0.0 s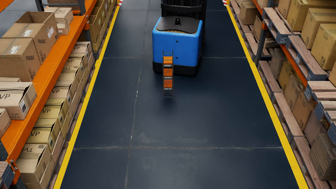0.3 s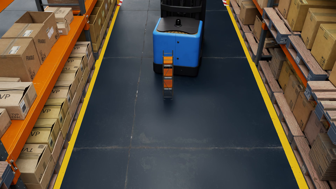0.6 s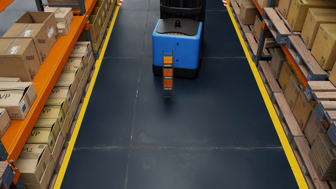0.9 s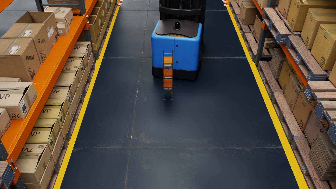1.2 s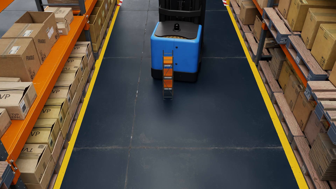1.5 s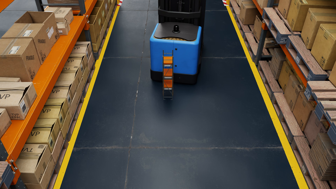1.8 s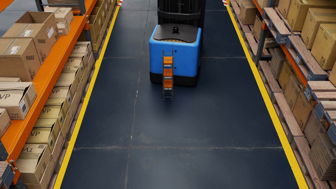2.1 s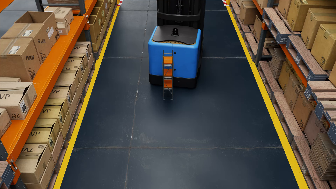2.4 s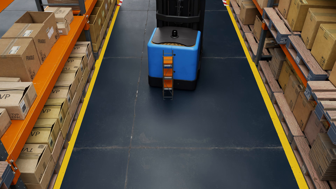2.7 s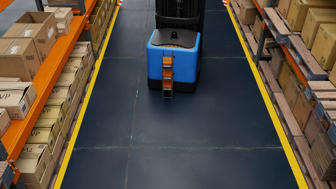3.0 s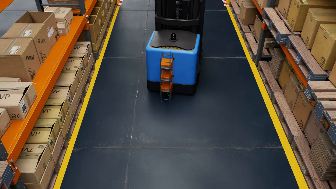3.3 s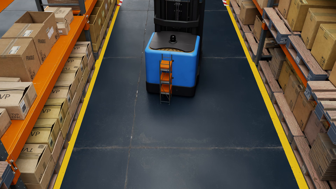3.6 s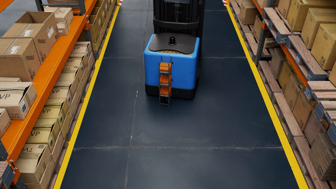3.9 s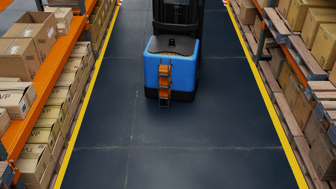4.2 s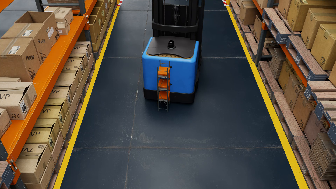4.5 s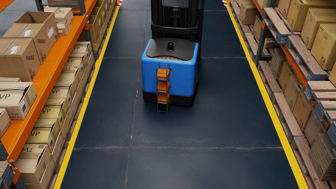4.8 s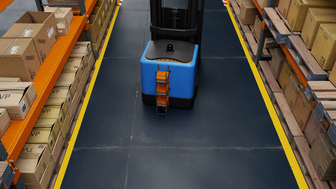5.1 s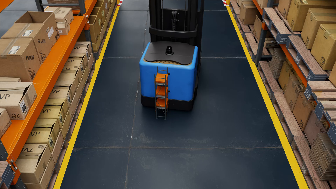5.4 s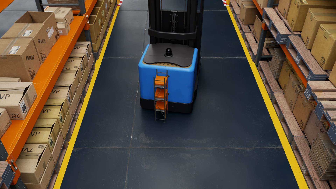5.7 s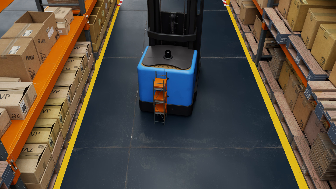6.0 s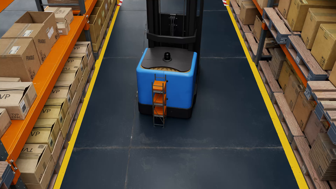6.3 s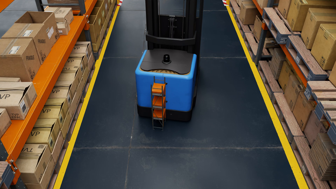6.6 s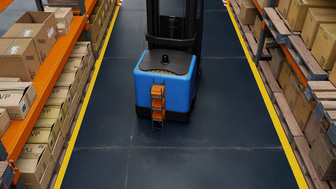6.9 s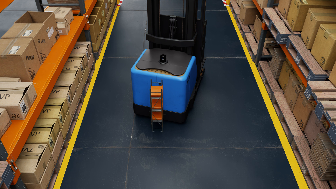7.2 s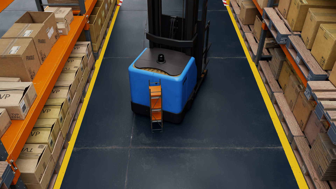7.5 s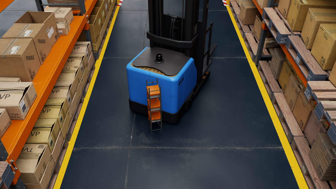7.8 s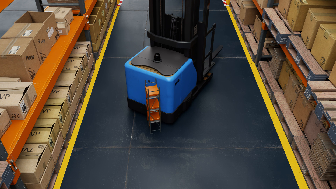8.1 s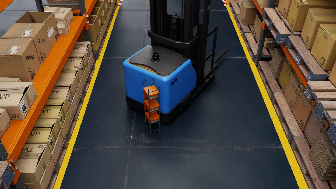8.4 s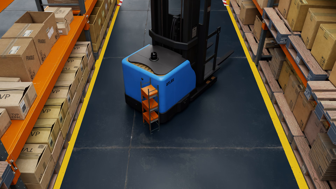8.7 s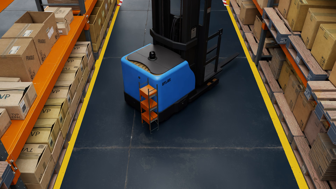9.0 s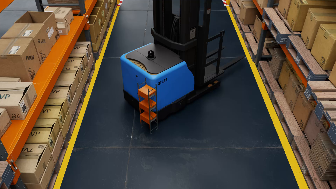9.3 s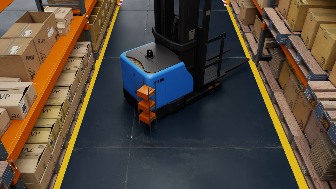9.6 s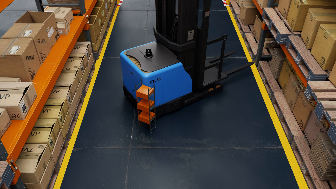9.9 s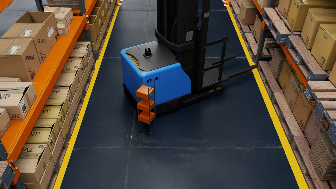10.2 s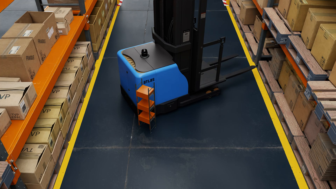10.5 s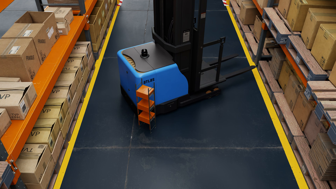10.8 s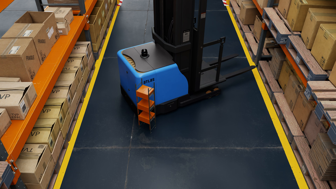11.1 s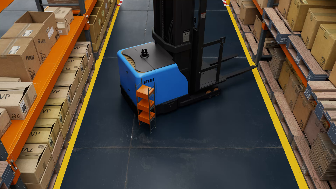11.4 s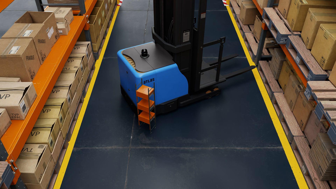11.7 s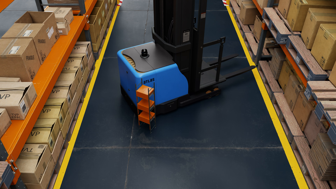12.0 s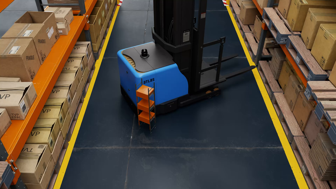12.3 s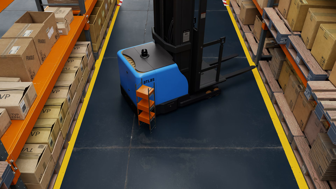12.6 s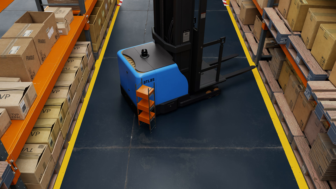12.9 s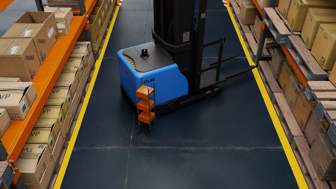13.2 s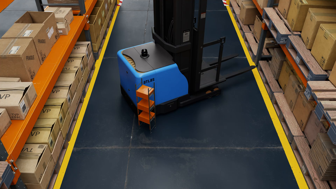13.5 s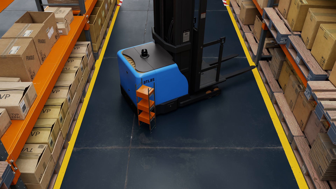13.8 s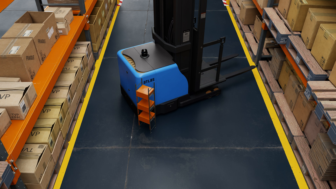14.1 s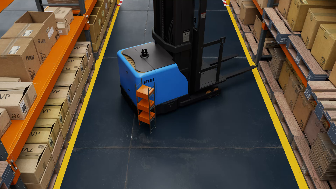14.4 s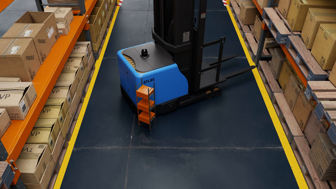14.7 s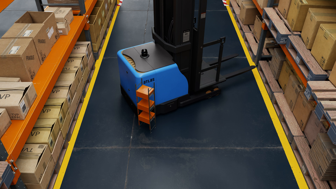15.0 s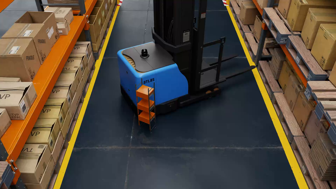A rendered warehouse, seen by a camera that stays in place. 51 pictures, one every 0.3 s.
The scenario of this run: A forklift runs into an object in its way.
